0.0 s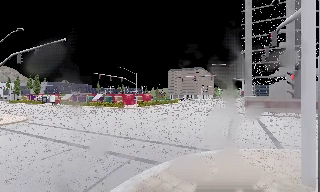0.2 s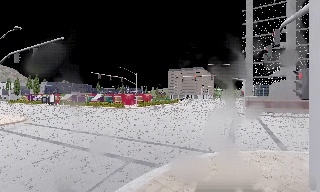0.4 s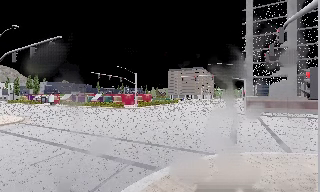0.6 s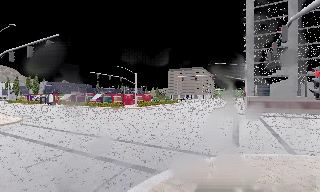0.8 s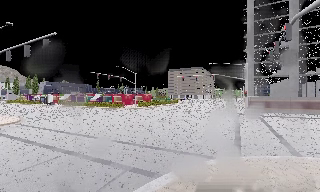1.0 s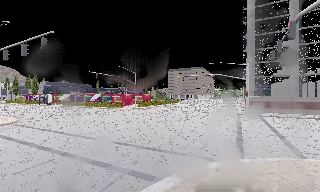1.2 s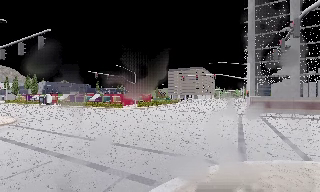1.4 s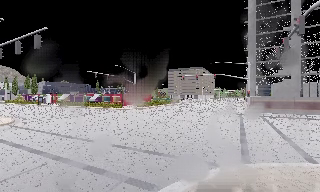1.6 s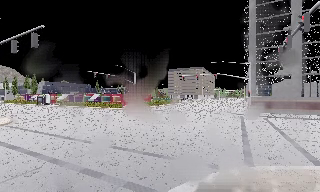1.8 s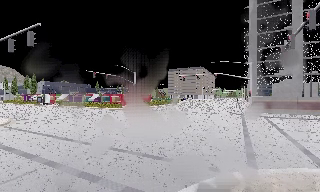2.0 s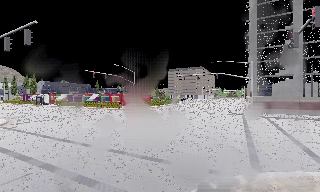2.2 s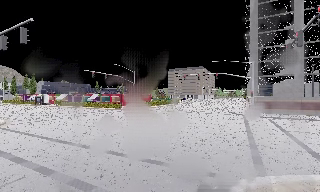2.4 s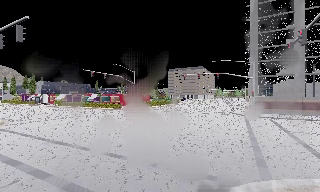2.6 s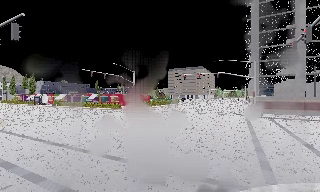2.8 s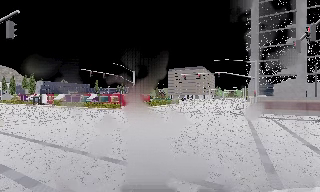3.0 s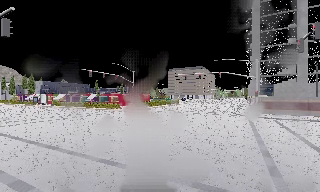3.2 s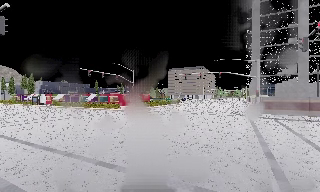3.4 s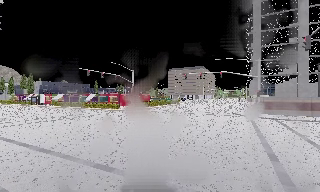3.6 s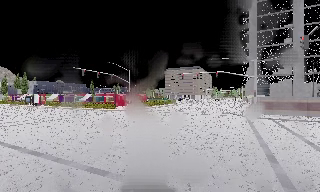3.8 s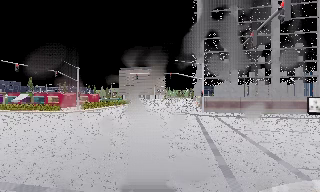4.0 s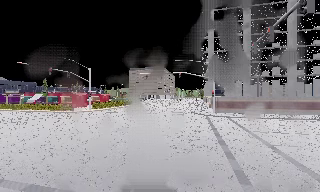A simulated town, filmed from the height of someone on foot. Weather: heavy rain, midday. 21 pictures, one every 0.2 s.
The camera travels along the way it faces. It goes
forward.
0.0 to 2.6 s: The camera travels forward, about 3 m, so what stands in front looms larger.
2.6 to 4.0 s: The scene slides to the left, as the camera pans about 15 degrees to its right. It travels forward, about 1.5 m, so what stands in front looms larger.
The film runs forward here.
